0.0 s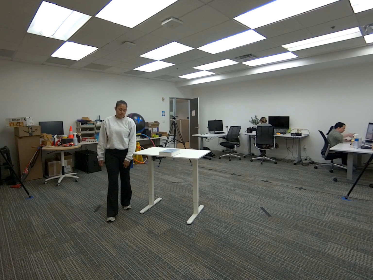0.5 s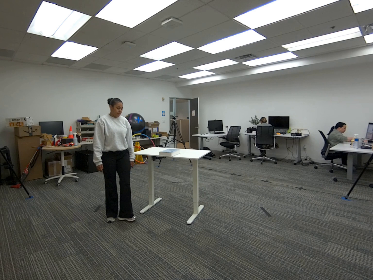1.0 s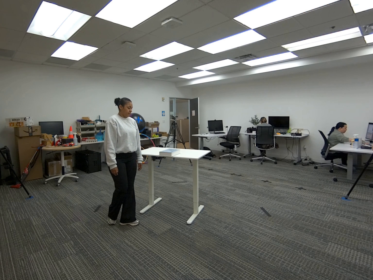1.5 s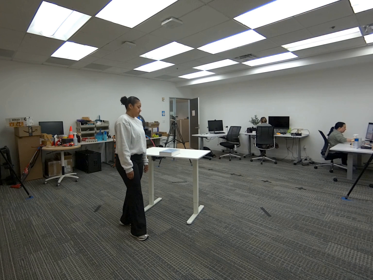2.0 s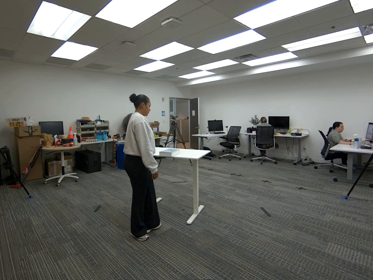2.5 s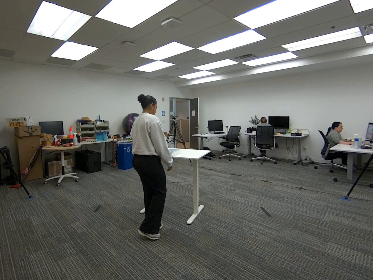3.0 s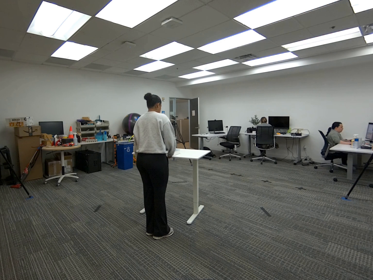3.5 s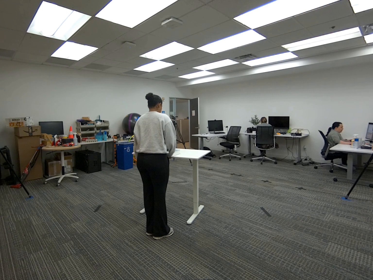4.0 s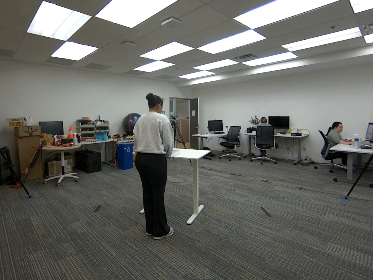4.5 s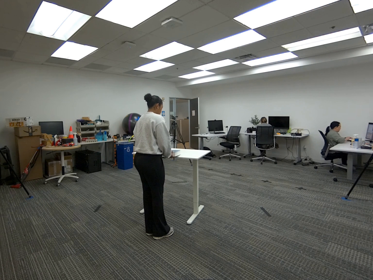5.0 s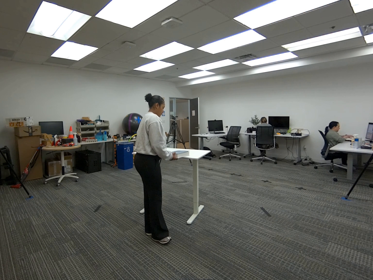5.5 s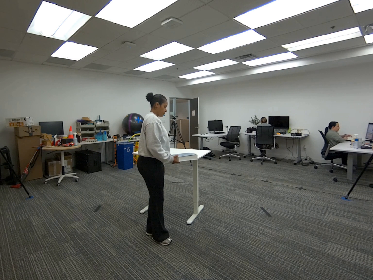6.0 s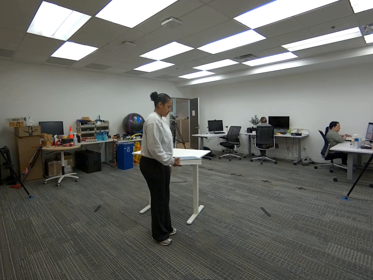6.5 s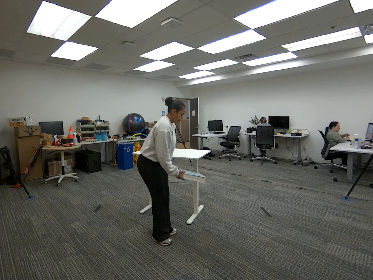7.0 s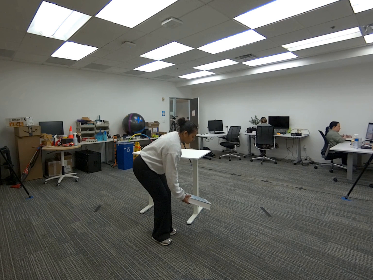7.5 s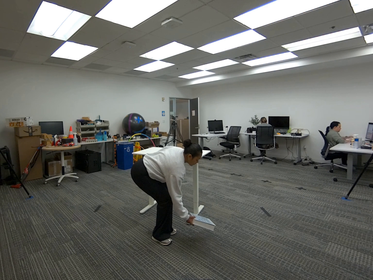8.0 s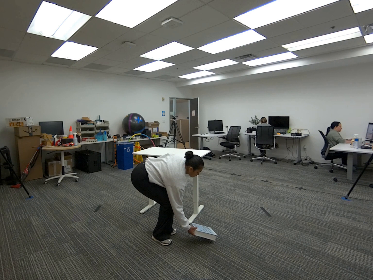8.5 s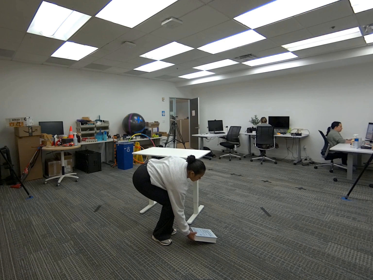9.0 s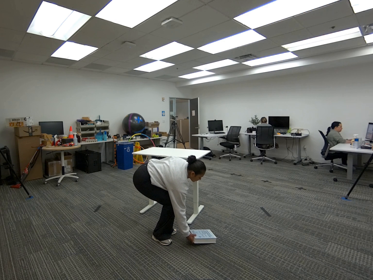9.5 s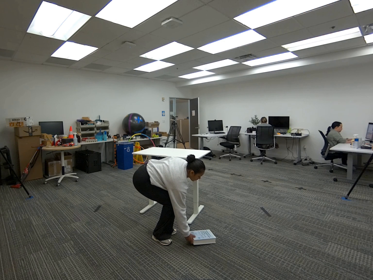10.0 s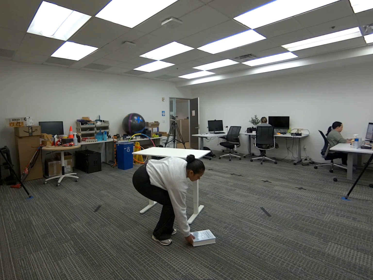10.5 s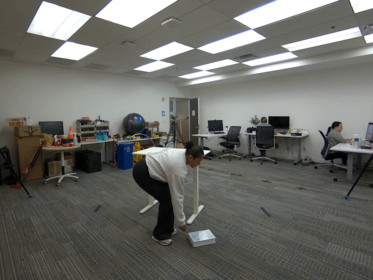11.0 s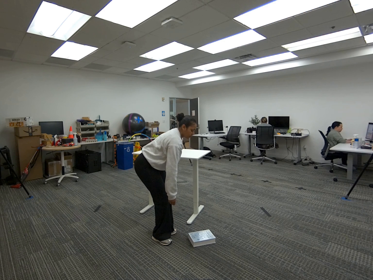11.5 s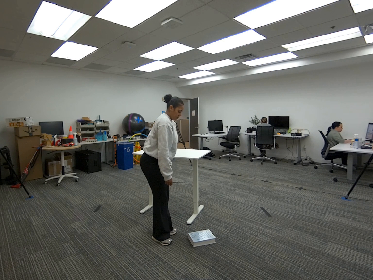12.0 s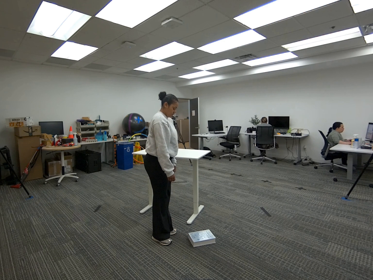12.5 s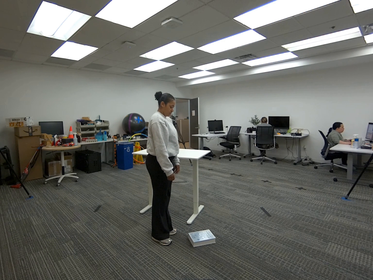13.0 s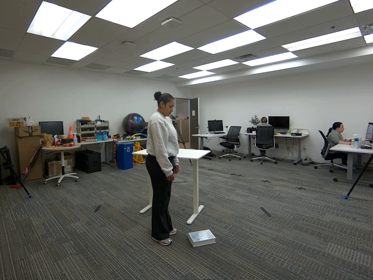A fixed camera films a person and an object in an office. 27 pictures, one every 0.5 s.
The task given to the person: Pick up the book from the table and place it on the floor.
